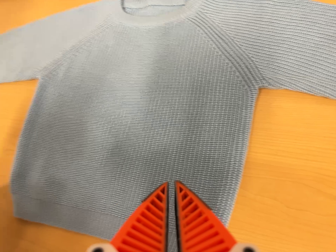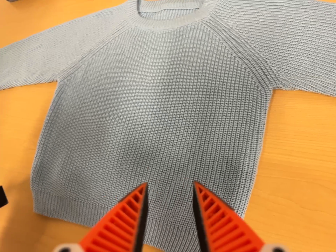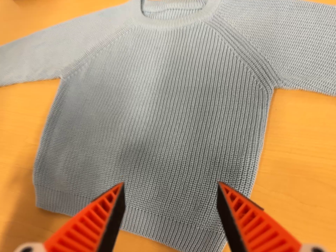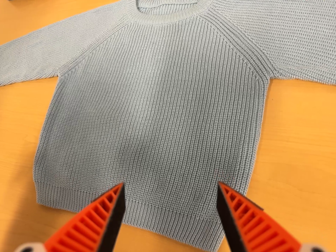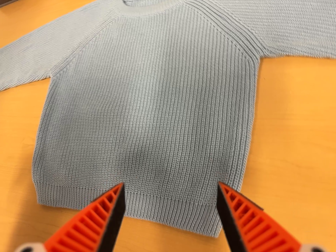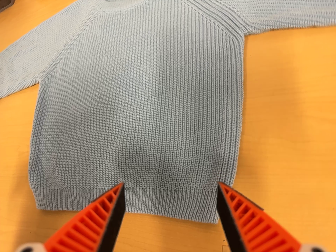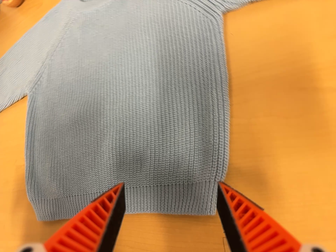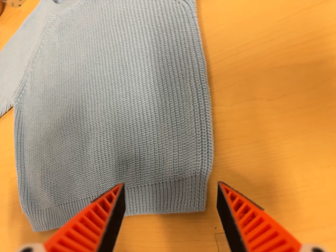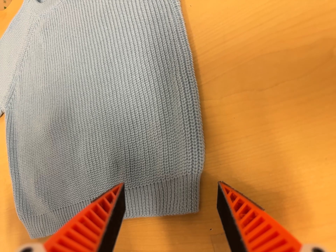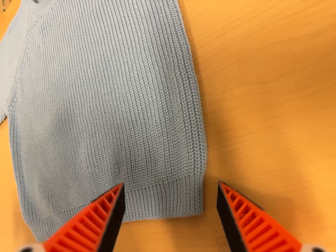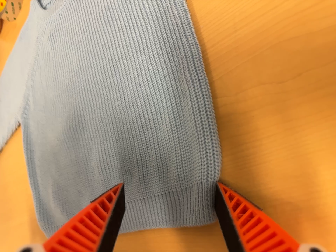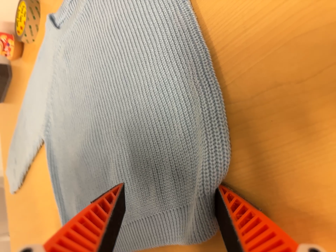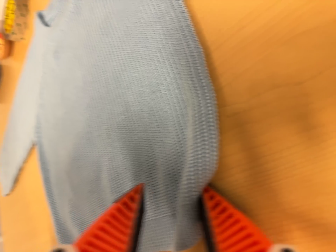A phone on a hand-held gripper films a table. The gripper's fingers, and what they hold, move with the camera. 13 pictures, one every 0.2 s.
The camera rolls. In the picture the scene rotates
counterclockwise.
0.0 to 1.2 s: The camera travels to its right and toward the bottom of its view, about 8 cm. It rolls about its line of sight by about 20 degrees, and the scene rotates counterclockwise.
1.2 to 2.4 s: The camera pans to its left by about 10 degrees. It travels forward and to its right, about 10 cm, so what stands in front looms larger. It rolls about its line of sight by about 20 degrees, and the scene rotates counterclockwise.
The film runs forward here.
